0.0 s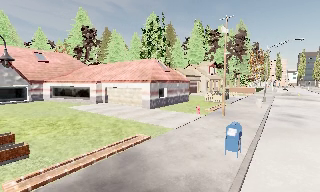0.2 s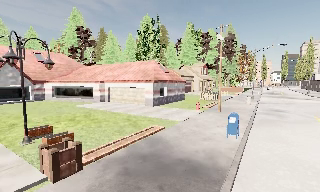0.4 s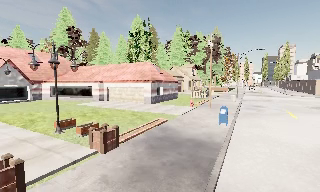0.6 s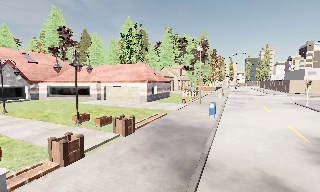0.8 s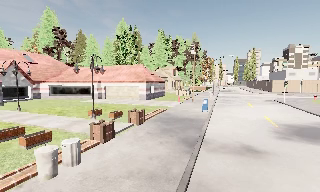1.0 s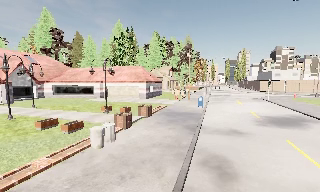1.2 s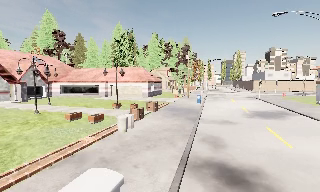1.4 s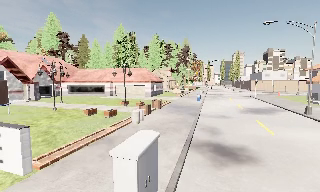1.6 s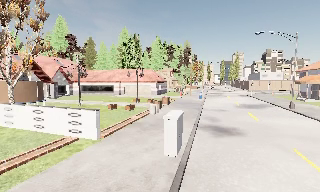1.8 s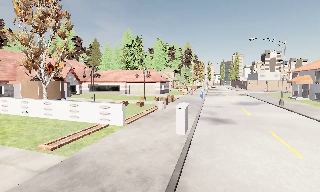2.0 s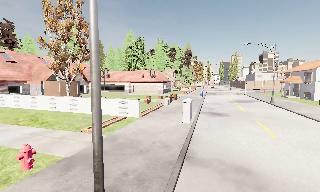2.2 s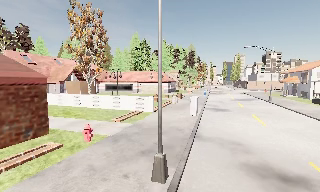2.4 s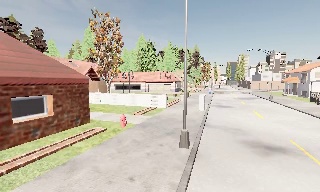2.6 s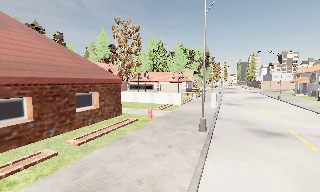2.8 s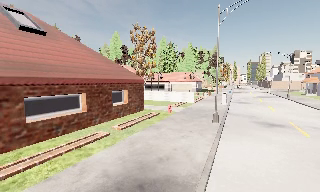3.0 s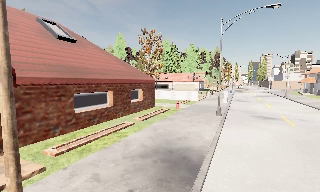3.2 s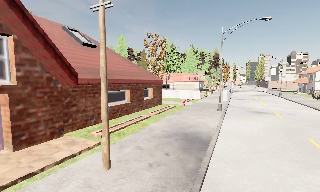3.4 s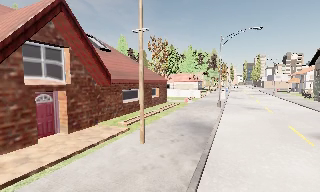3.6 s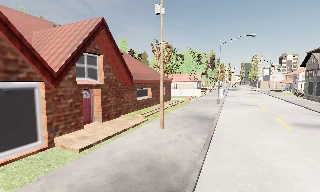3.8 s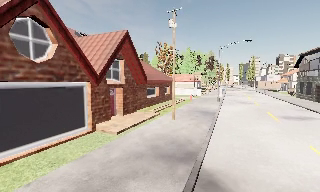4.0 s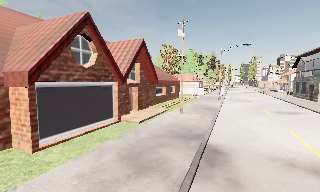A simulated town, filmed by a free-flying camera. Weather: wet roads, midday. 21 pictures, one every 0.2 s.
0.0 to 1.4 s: The camera pans to its right, which is clockwise from overhead, by about 20 degrees. It travels backward and to its left, about 15 m, so what stands in front gets smaller.
1.4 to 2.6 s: The camera travels backward, about 14 m, so what stands in front gets smaller.
2.6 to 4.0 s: The camera travels backward and to its left, about 16 m, so what stands in front gets smaller.
The film runs forward here.
